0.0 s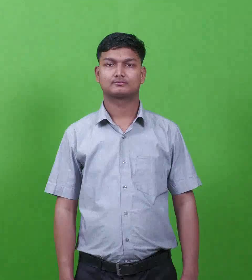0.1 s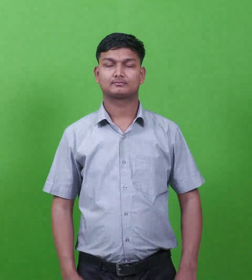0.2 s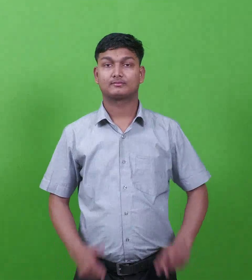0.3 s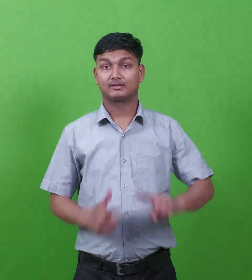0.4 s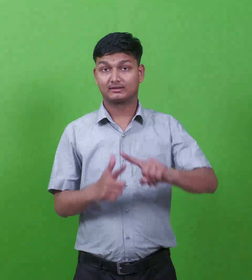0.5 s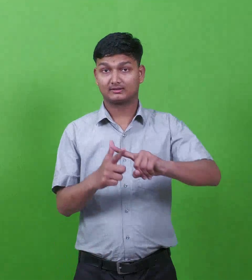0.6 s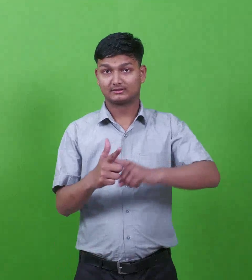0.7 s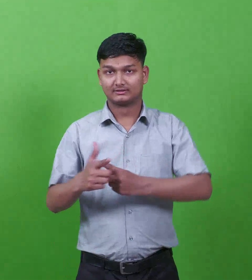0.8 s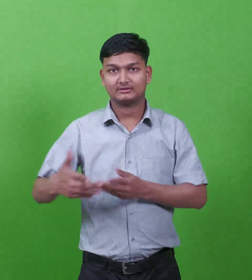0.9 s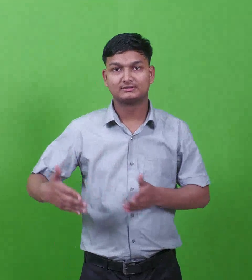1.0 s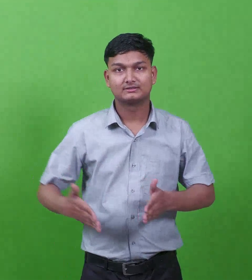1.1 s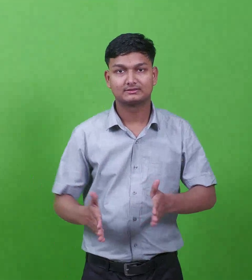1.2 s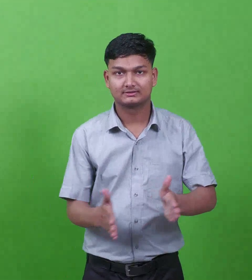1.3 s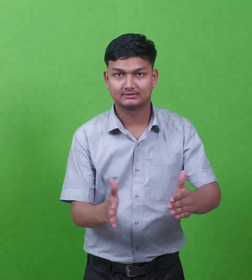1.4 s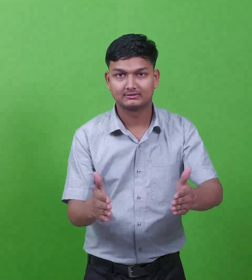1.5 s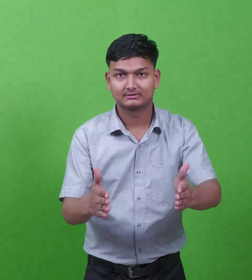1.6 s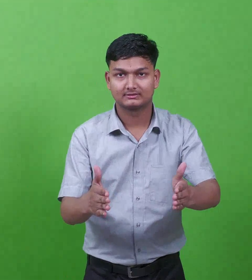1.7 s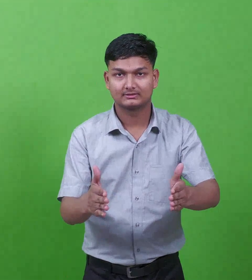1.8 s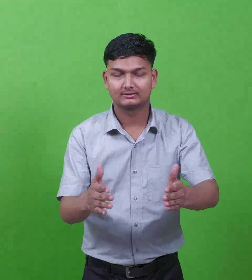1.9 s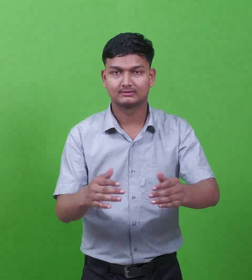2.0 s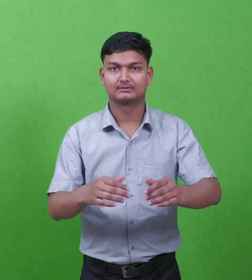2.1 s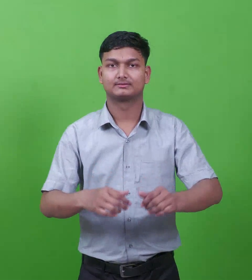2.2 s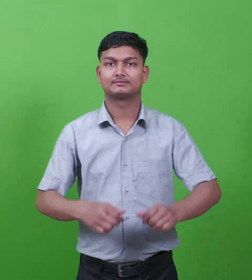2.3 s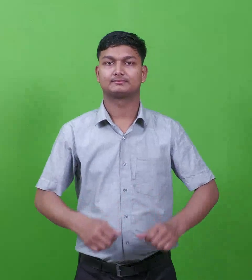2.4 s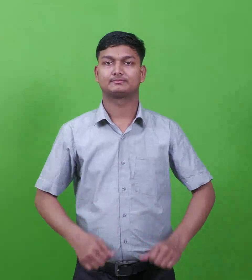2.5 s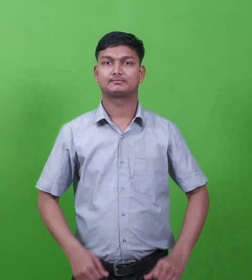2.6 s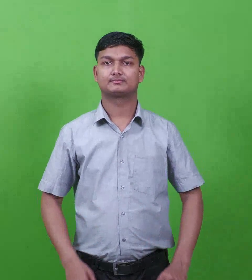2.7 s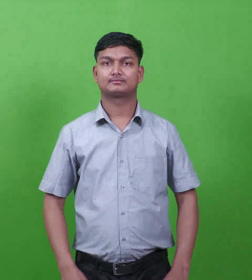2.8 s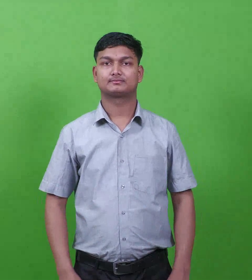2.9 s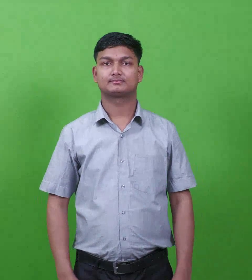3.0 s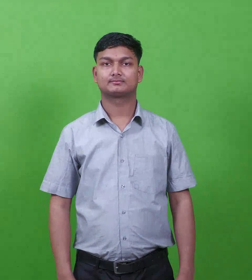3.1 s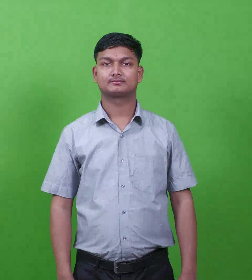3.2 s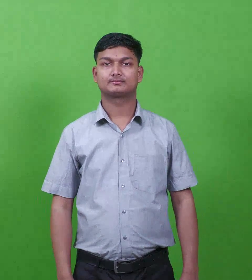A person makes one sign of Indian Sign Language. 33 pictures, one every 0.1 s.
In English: jordan river
